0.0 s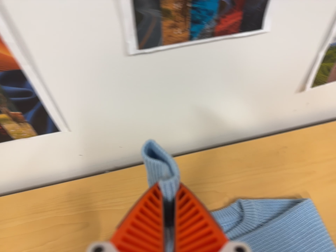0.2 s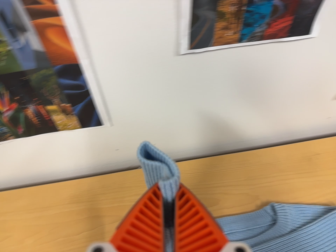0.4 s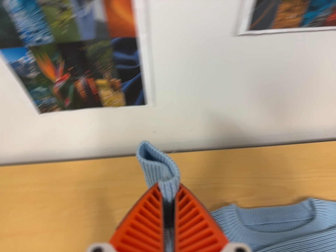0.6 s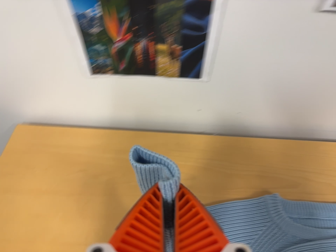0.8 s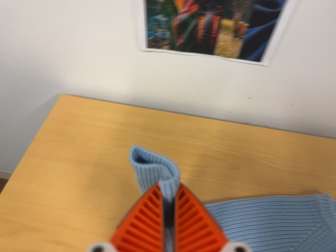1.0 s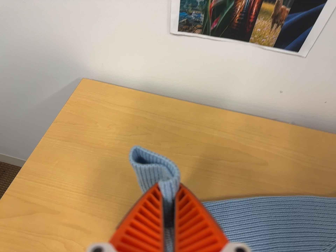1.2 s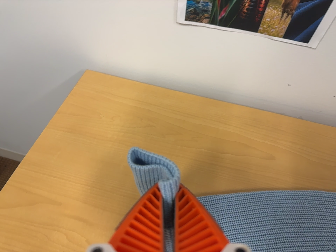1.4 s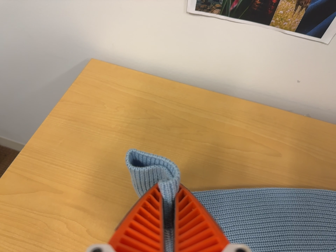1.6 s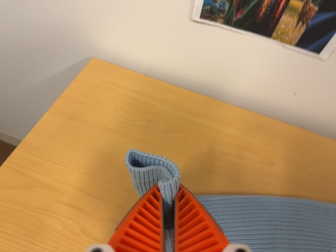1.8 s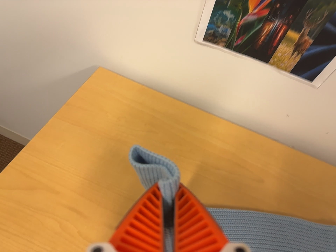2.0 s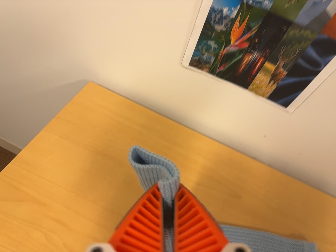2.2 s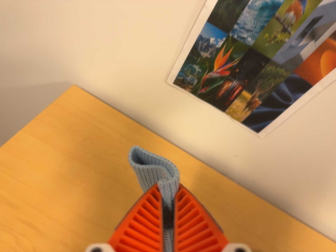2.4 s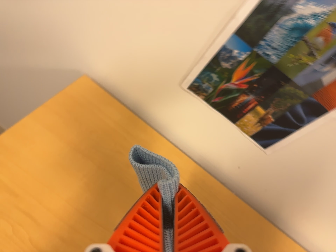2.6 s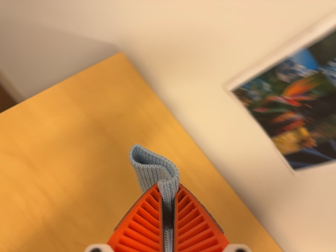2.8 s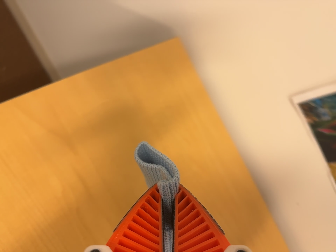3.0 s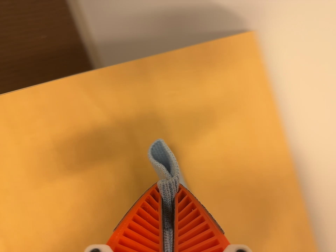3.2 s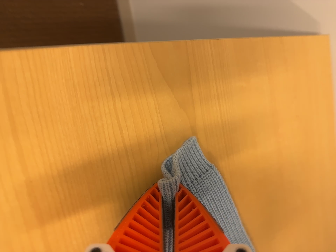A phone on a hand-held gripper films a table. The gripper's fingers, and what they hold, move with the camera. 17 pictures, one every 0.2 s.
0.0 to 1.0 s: The camera swings to its left by about 15 degrees, and the scene slides to the right. It travels to its left and toward the bottom of its view, about 28 cm, so close, fixed things drift to the right. It rolls about its line of sight by about 25 degrees, and the scene rotates clockwise.
1.0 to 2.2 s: The camera pans to its right by about 10 degrees. It travels backward and toward the top of its view, about 8 cm, so what stands in front gets smaller. It rolls about its line of sight by about 20 degrees, and the scene rotates clockwise.
2.2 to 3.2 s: The camera travels to its left and forward, about 34 cm, so close, fixed things drift to the right. Its aim tips toward the bottom of its view by about 10 degrees. It rolls about its line of sight by about 50 degrees, and the scene rotates clockwise.
The film runs backward here.
